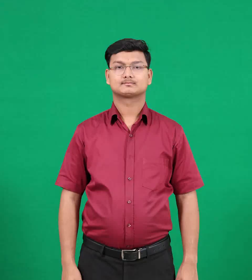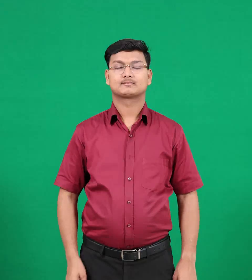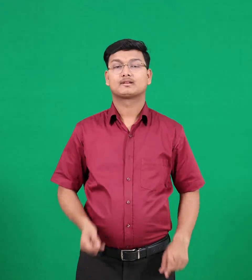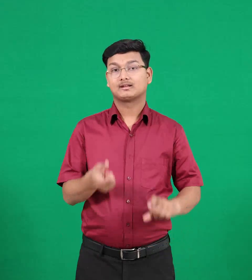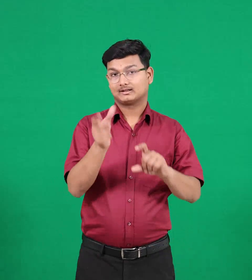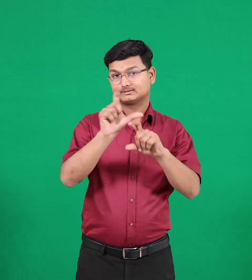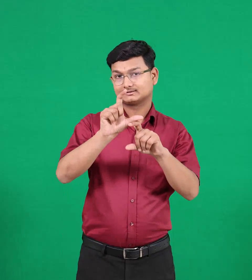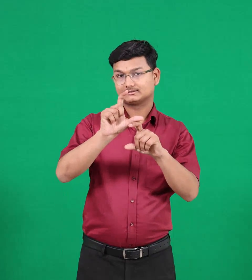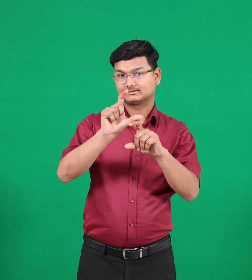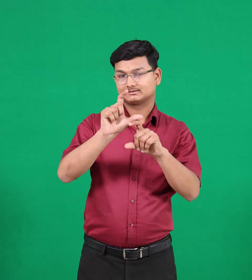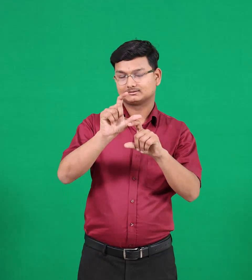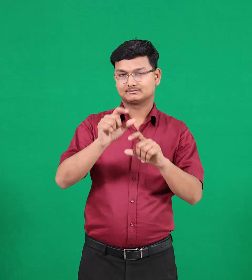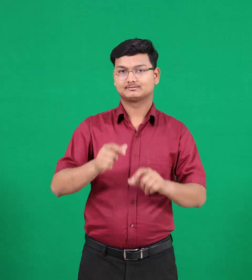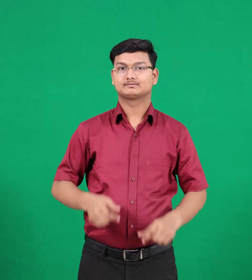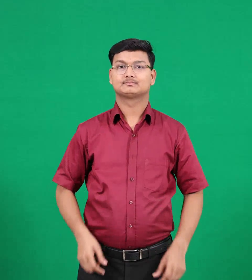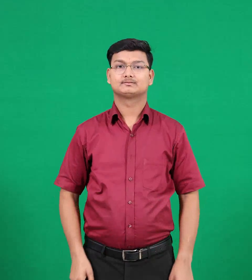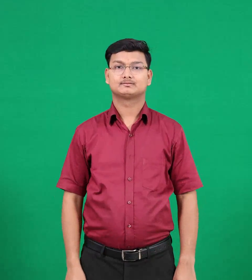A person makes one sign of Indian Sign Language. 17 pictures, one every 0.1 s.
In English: charge
